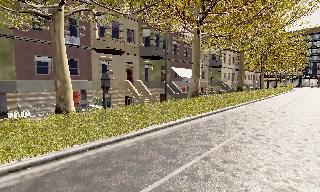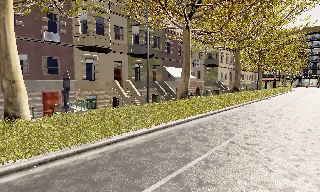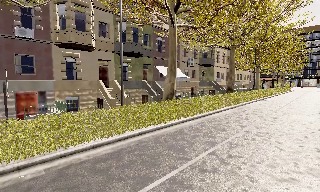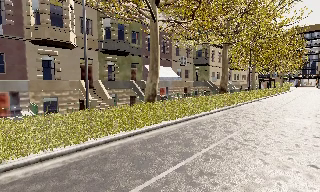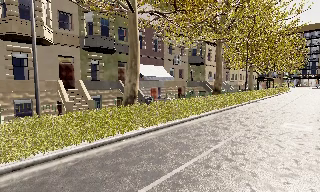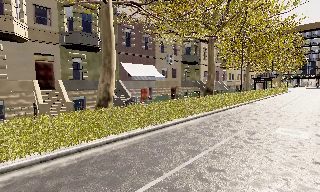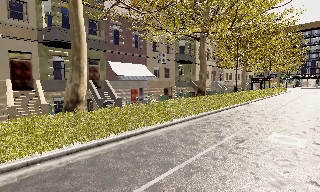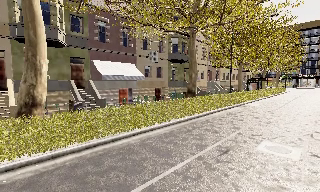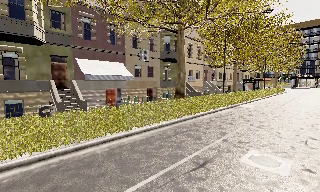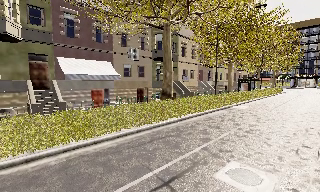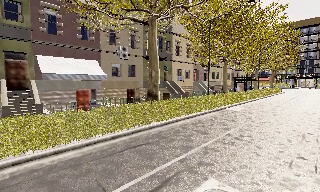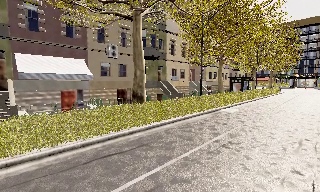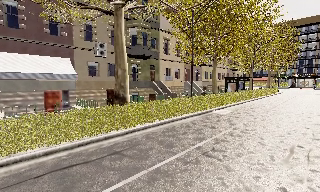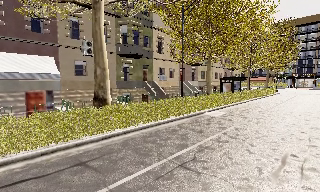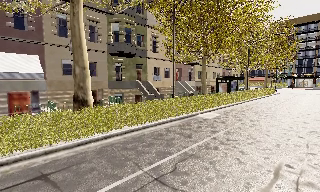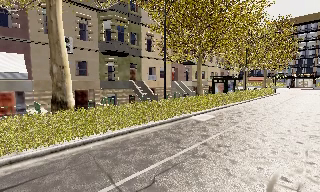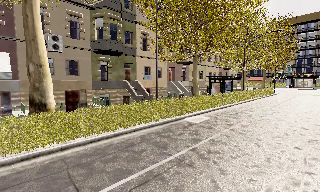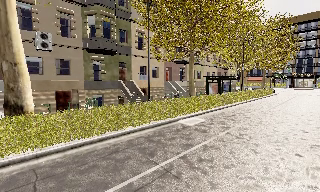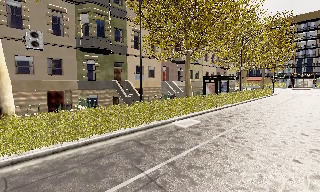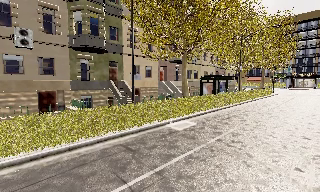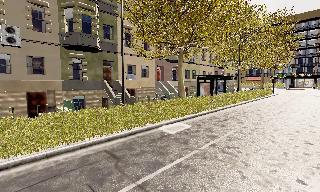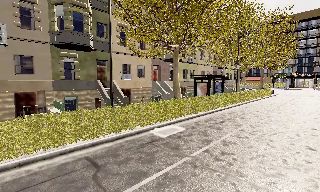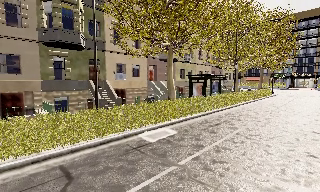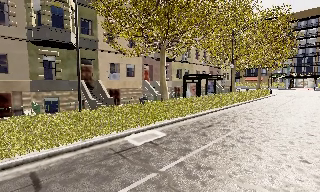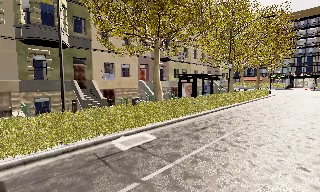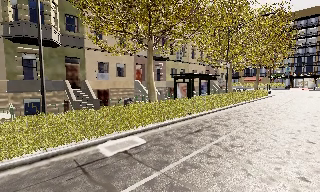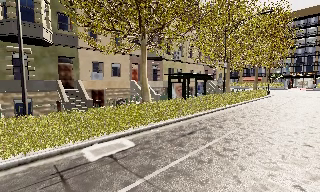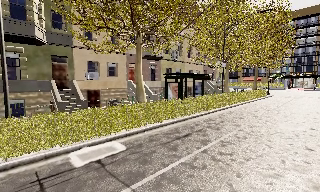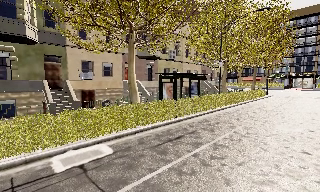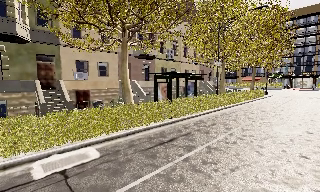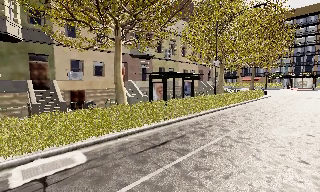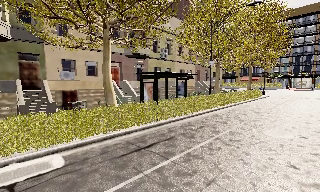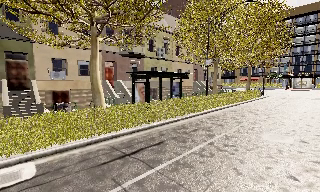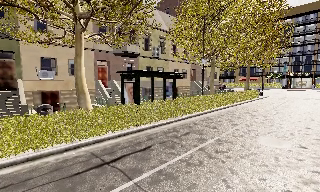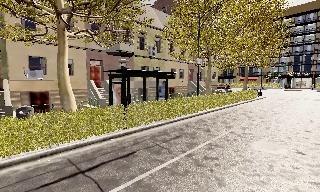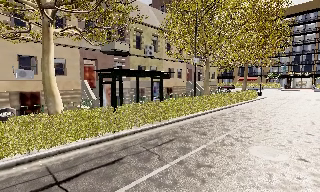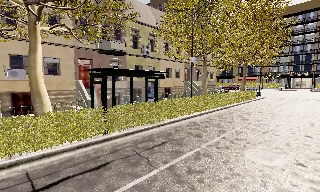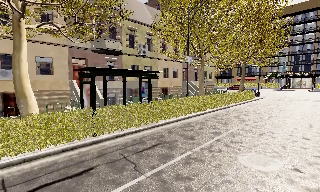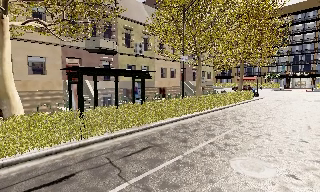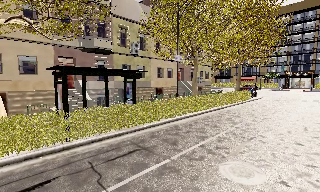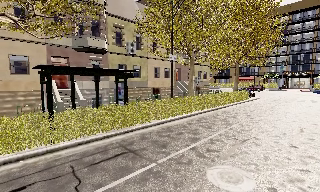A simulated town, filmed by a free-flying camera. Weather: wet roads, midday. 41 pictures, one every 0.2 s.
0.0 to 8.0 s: The camera travels to its right and forward, about 35 m, so close, fixed things drift to the left. It loses speed.
The film runs backward here.
